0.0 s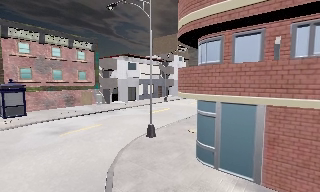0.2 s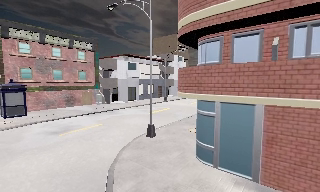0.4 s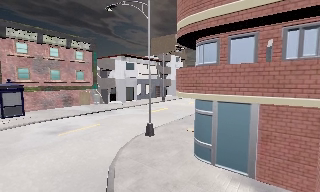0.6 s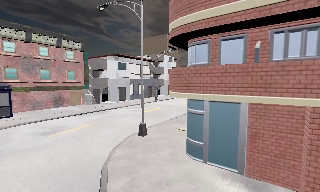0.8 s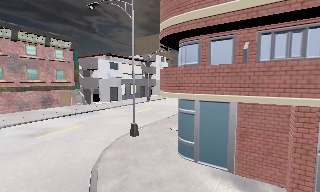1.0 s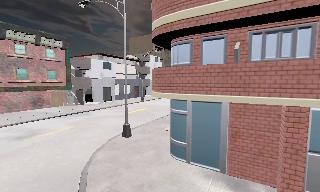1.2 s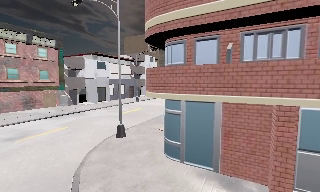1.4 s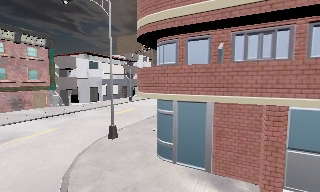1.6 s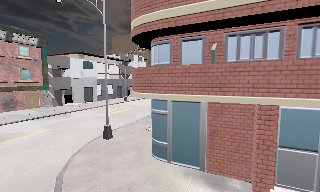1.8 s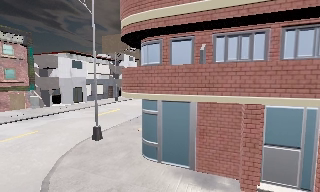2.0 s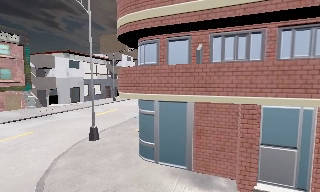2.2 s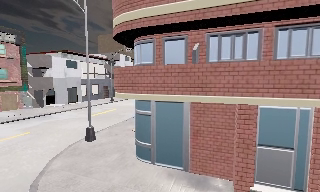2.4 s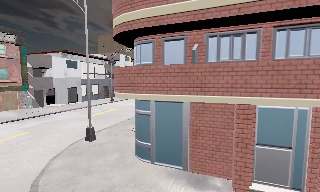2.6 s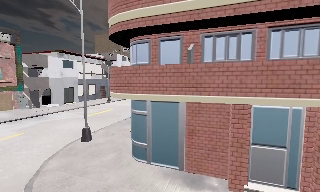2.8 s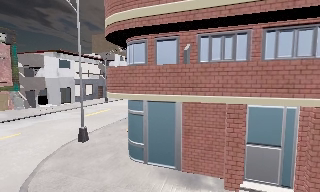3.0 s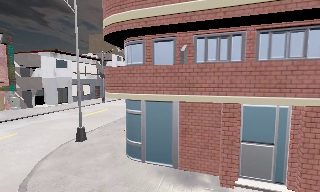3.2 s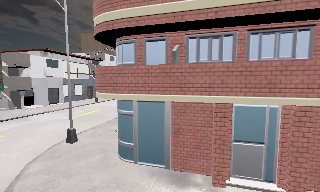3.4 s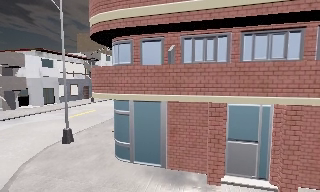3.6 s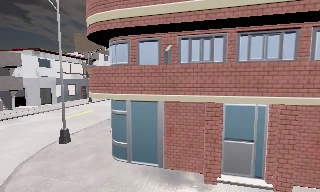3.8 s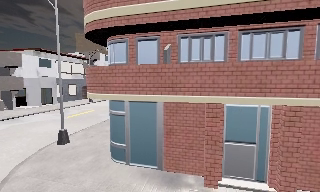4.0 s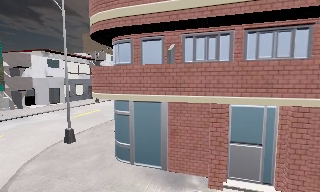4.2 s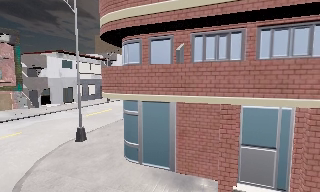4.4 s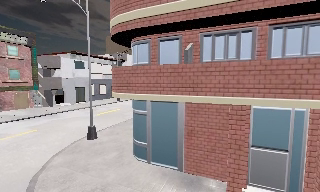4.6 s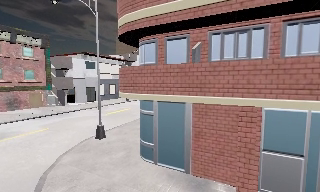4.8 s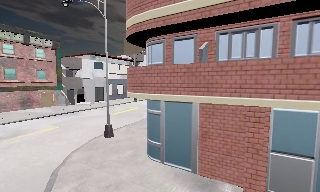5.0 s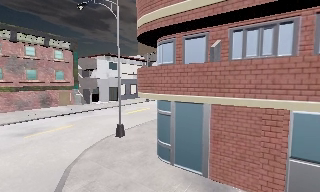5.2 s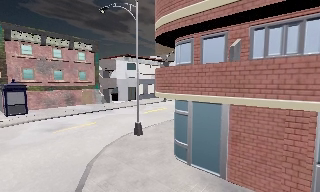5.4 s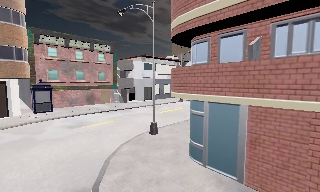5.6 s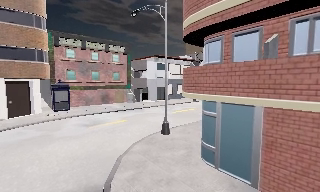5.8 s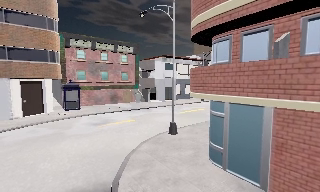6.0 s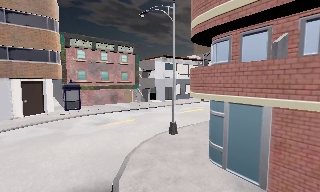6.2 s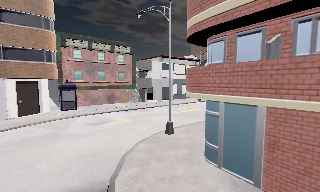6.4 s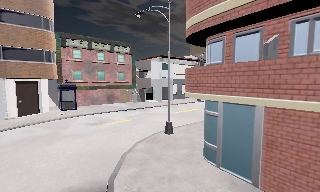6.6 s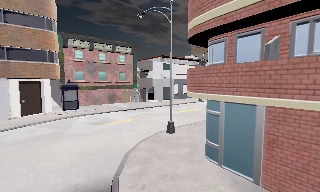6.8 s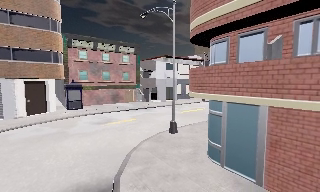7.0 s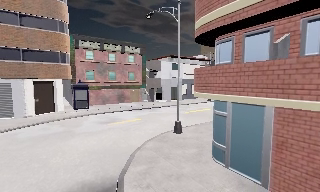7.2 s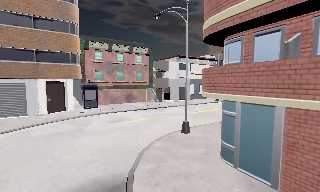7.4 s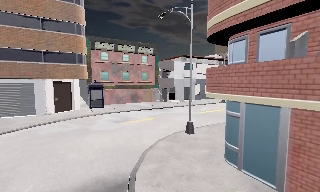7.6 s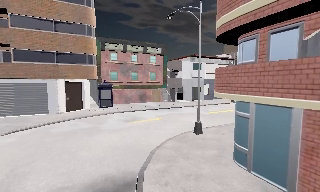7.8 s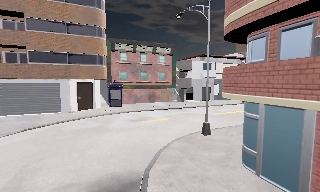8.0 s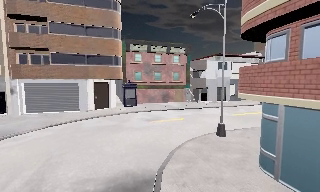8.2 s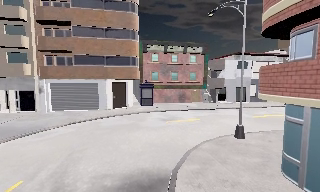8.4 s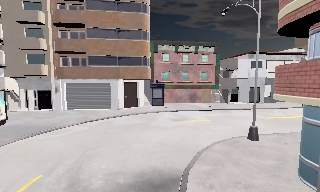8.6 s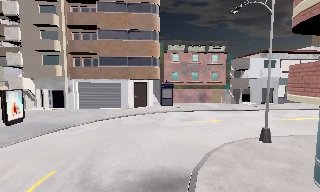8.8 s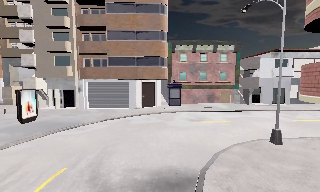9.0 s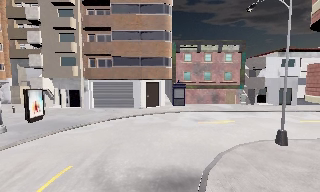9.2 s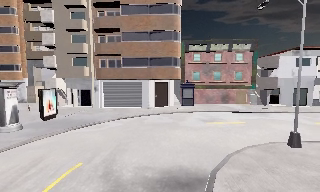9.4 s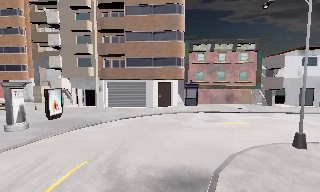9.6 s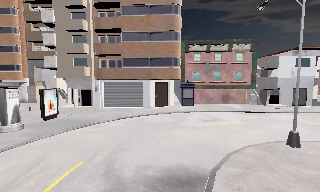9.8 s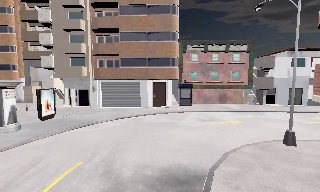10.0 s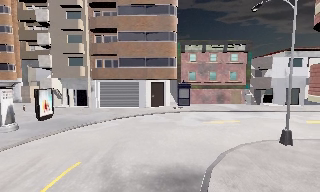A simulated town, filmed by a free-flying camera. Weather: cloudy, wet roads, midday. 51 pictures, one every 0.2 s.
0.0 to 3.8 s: The scene slides to the left, as the camera pans about 25 degrees to its right. It travels to its right, about 0.5 m, so close, fixed things drift to the left.
3.8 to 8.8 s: The camera swings to its left by about 75 degrees, and the scene slides to the right. It travels to its right and backward, about 1 m.
8.8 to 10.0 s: The camera shifts only a little, or ends up much as it began.
The film runs backward here.
